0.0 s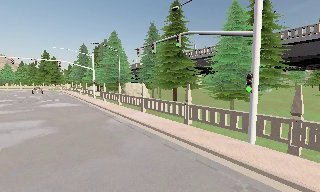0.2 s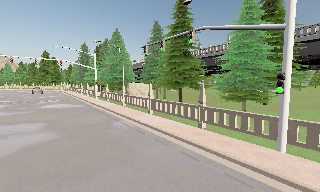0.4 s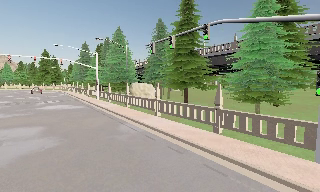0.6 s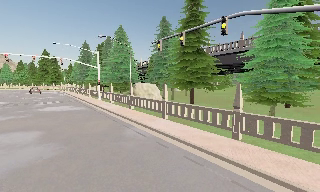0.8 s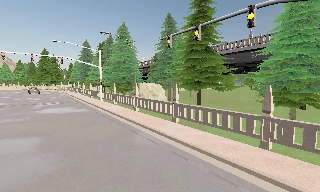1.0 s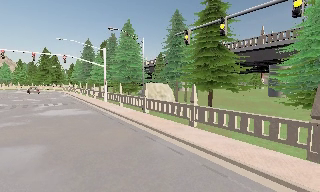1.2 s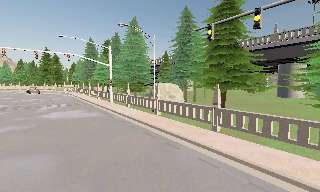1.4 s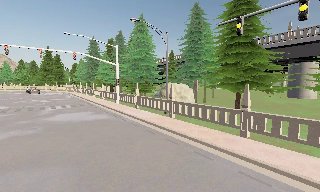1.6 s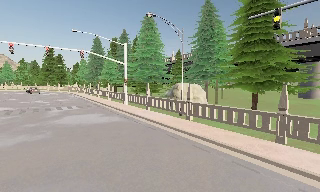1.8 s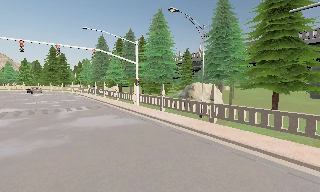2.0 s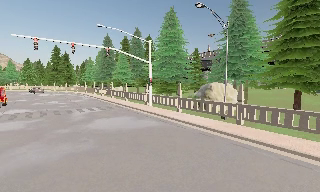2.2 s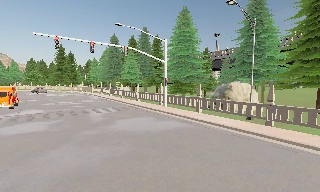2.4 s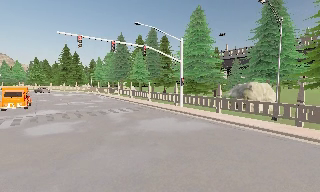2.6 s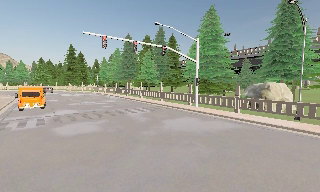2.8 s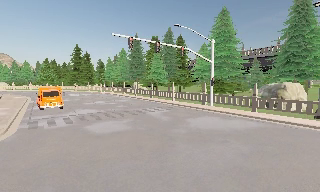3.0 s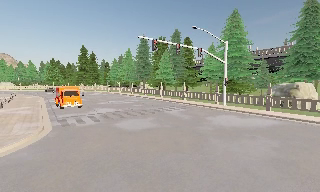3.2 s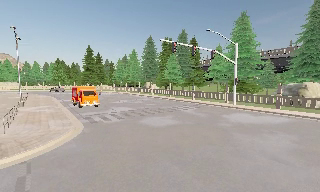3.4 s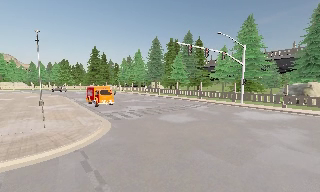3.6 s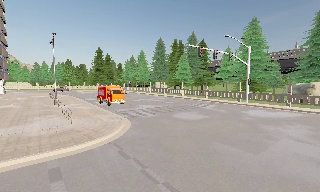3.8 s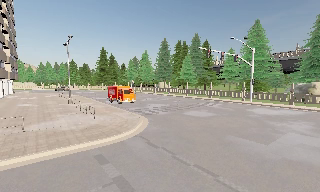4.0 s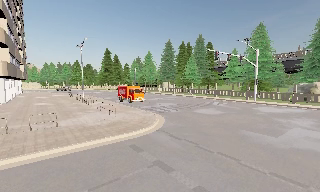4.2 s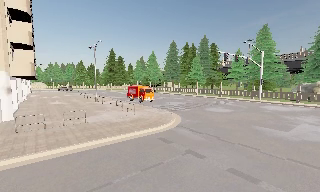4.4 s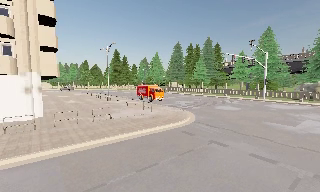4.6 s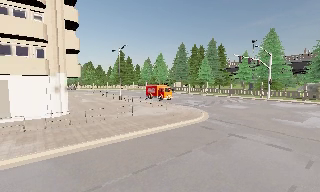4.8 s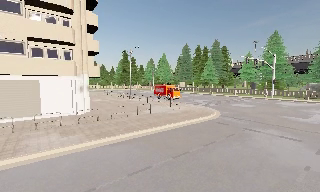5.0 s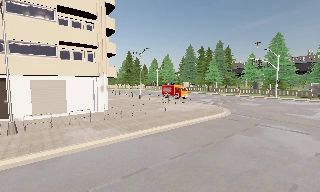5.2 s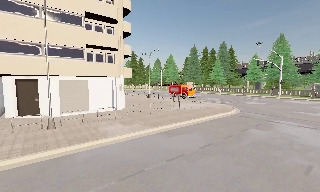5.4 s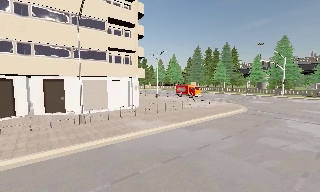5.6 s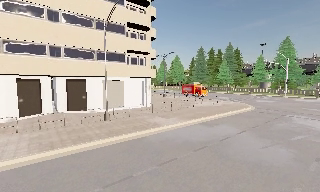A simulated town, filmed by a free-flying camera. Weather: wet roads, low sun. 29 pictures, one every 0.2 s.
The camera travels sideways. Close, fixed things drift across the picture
to the right.
0.0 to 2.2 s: The camera travels to its left and forward, about 16 m, so close, fixed things drift to the right.
2.2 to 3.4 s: The camera travels to its left, about 11 m, so close, fixed things drift to the right.
3.4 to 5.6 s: The camera travels to its left and backward, about 19 m, so close, fixed things drift to the right.
The film runs forward here.
